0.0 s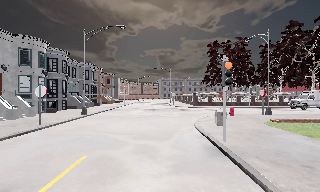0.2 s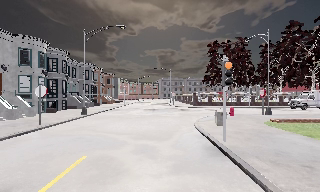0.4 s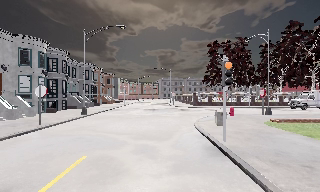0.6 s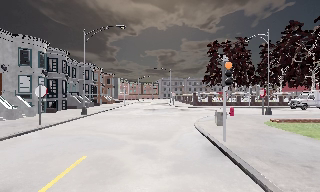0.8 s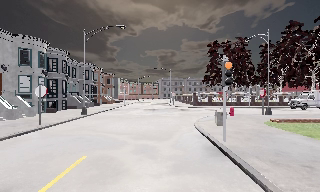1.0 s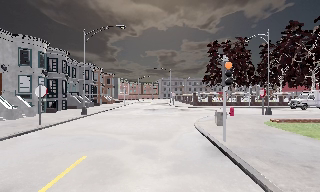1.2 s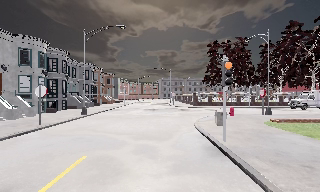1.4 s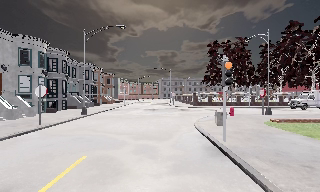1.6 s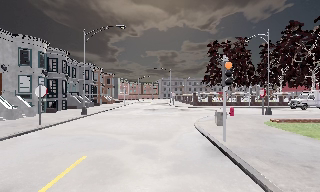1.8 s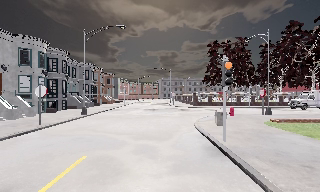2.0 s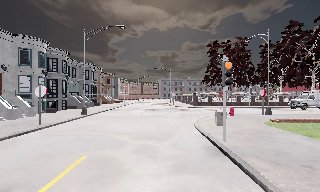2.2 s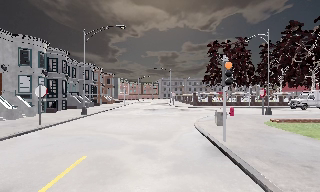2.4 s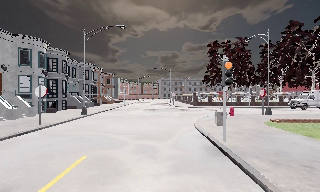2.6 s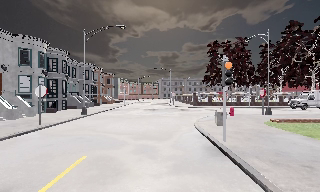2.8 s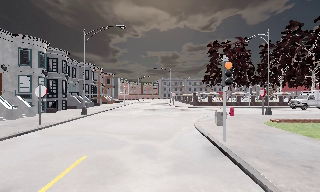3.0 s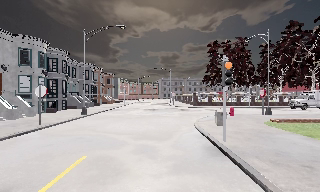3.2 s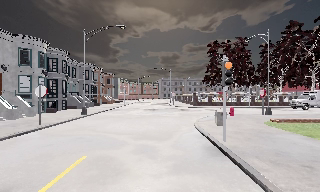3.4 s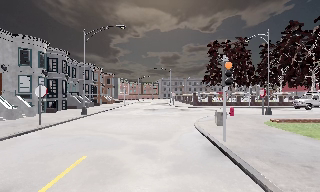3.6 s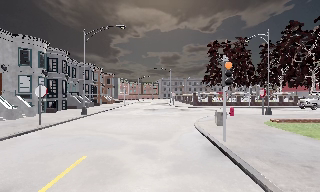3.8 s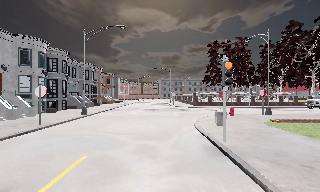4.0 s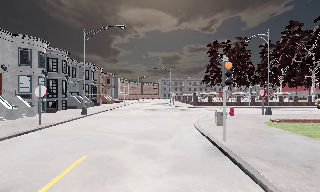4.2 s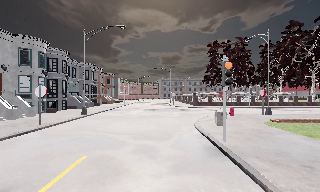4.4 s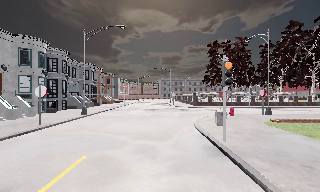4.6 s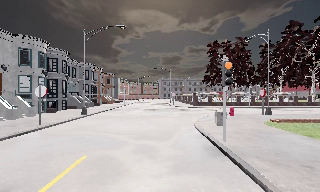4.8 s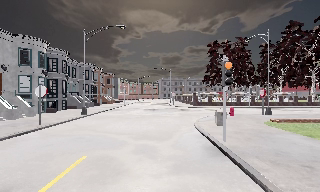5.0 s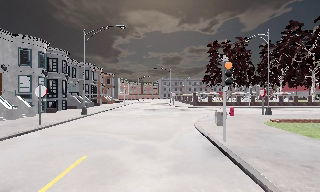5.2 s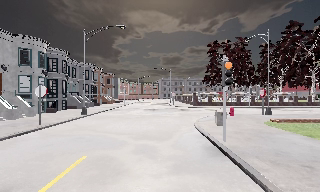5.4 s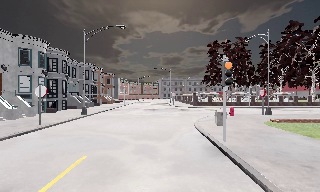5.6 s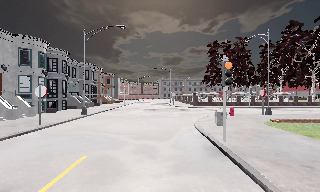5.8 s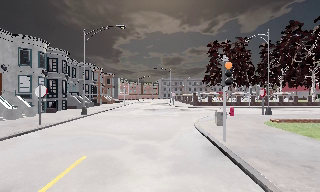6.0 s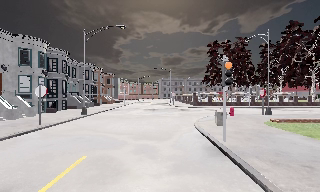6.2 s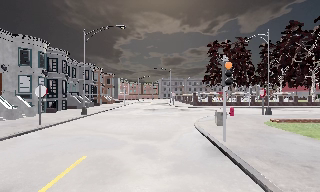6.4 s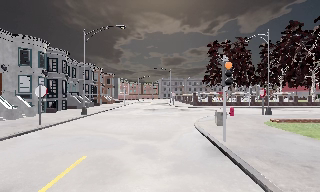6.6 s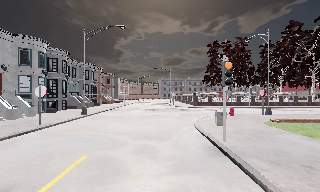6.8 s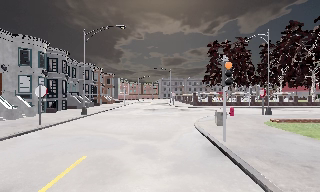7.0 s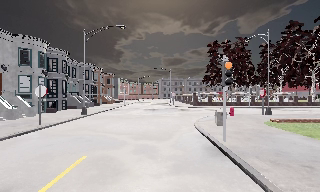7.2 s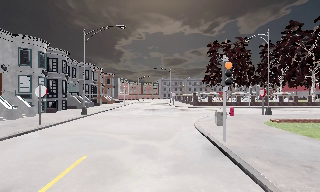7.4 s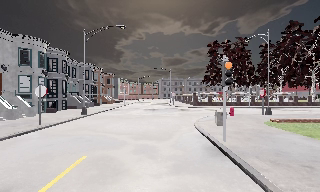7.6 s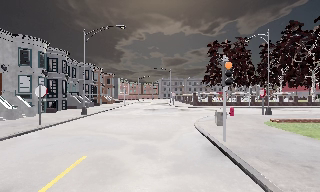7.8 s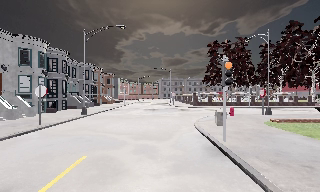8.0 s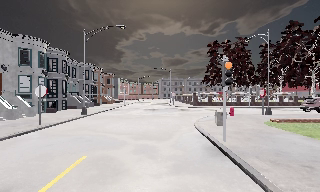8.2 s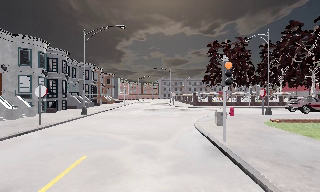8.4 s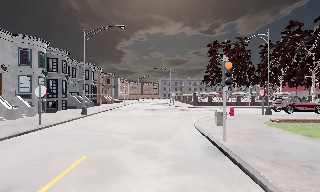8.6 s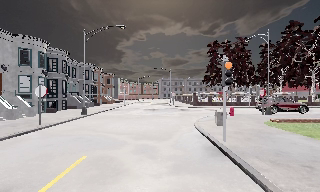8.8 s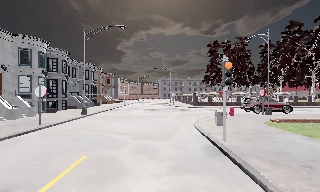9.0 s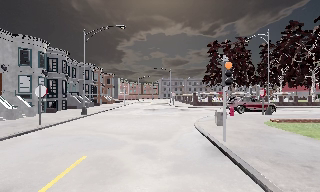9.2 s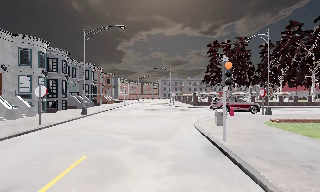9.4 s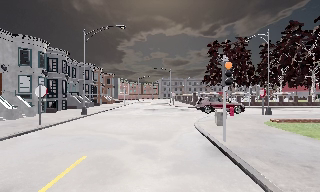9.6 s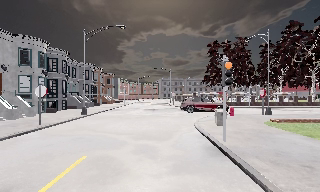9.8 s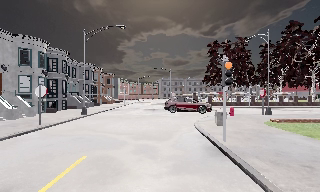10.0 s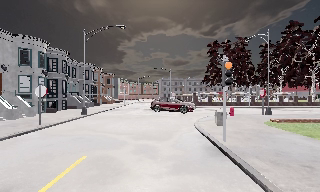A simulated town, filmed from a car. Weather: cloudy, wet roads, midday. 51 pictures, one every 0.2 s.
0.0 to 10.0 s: The camera keeps its place and its aim.
The film runs backward here.
